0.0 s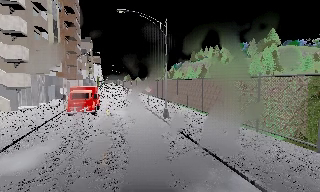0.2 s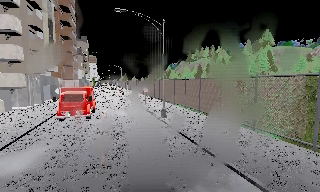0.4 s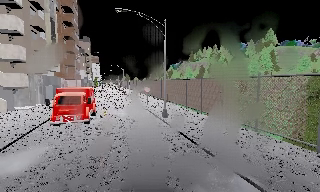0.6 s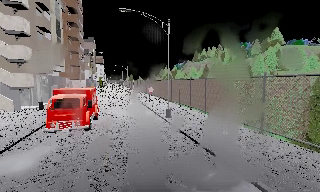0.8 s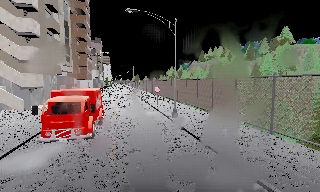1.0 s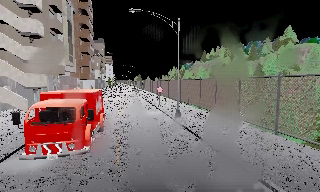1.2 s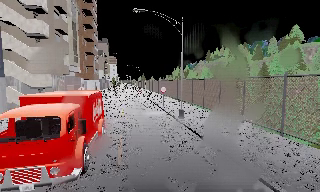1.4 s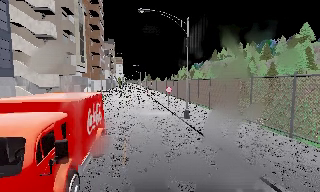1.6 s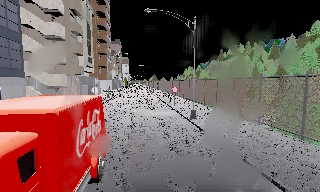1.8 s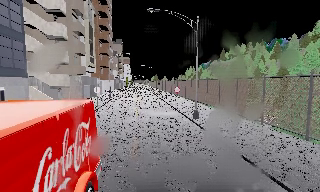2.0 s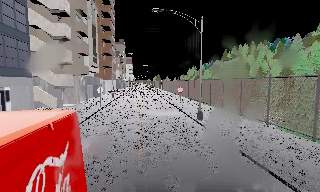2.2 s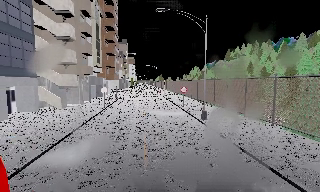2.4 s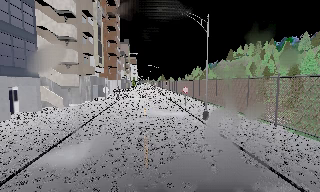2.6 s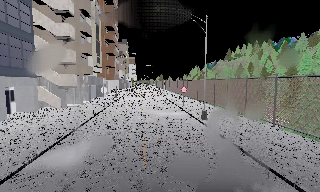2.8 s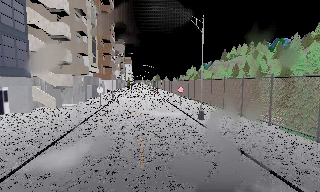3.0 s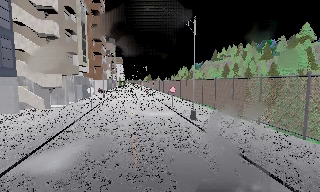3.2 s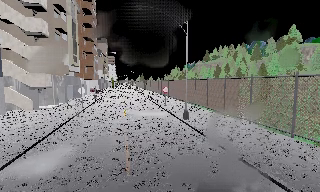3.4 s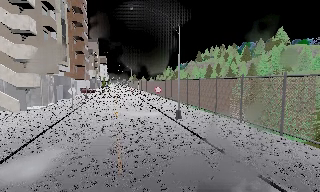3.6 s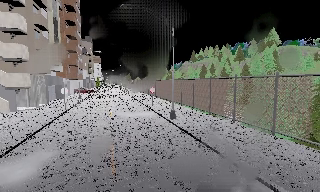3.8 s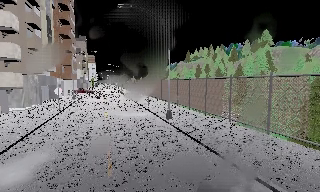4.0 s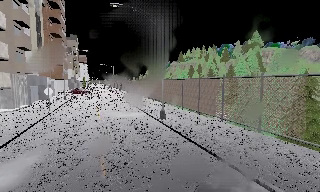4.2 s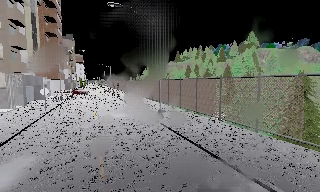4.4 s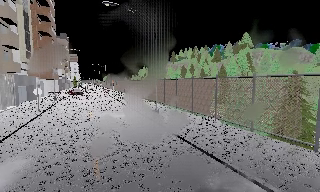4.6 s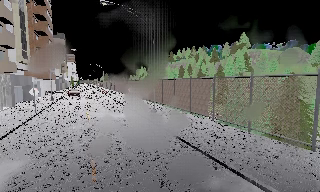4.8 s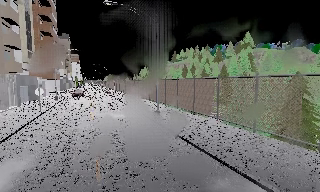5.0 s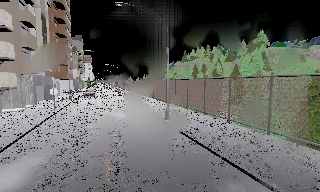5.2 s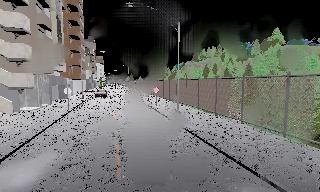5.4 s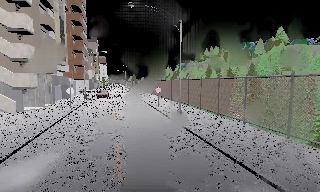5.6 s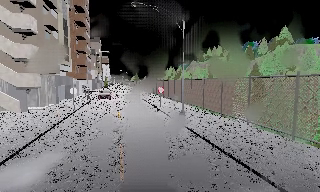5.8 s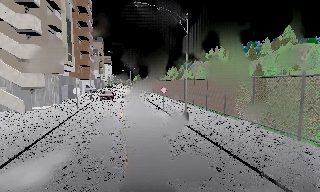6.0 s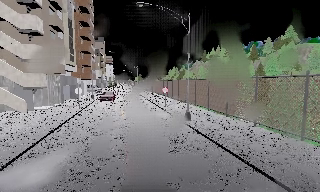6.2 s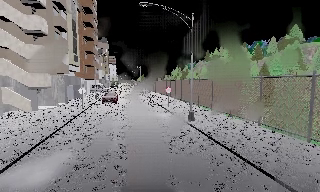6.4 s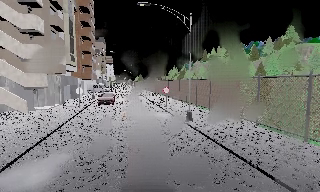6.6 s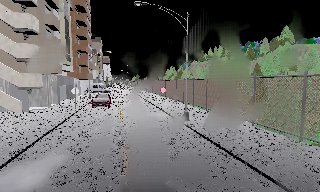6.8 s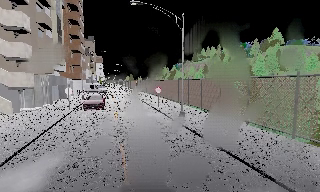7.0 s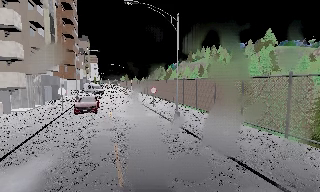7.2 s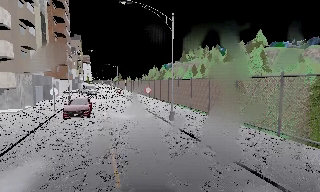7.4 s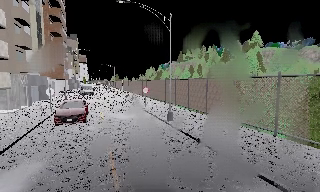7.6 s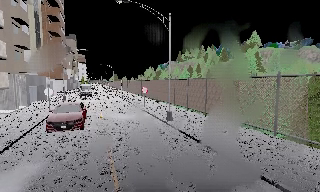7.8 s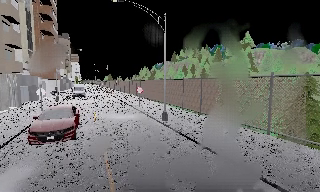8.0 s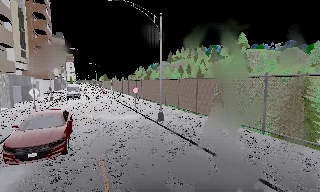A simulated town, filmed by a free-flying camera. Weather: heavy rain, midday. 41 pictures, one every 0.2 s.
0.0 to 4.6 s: The camera travels forward and to its left, about 1 m, so what stands in front looms larger.
4.6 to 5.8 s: The scene slides to the right, as the camera pans about 10 degrees to its left.
5.8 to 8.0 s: The scene slides to the left, as the camera pans about 10 degrees to its right.
The film runs forward here.
